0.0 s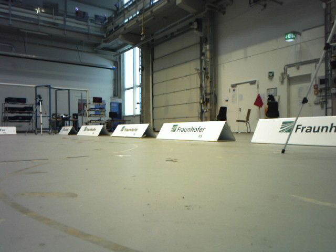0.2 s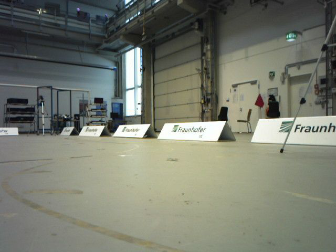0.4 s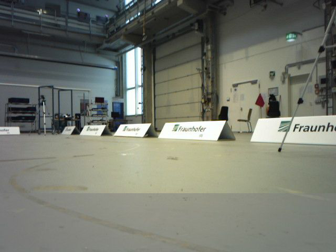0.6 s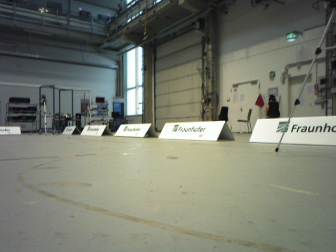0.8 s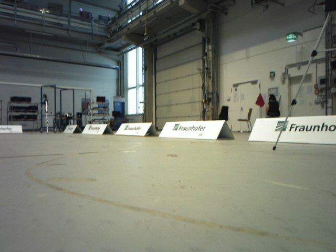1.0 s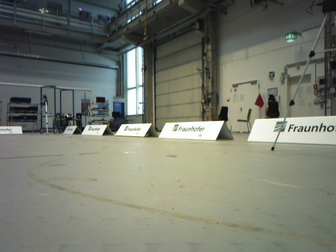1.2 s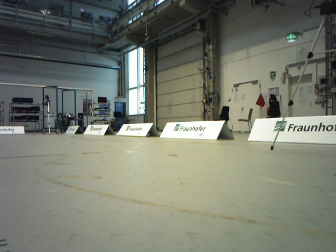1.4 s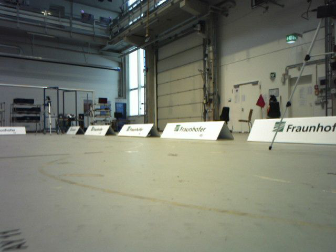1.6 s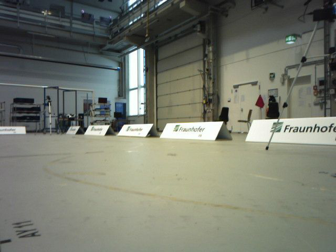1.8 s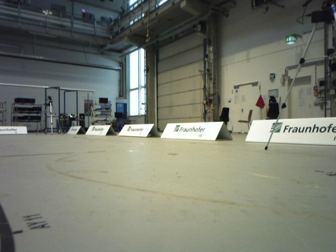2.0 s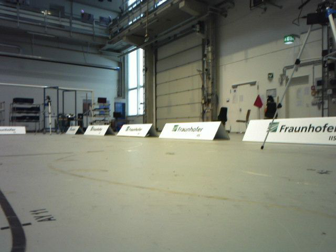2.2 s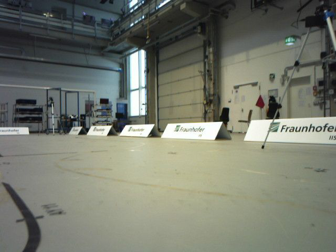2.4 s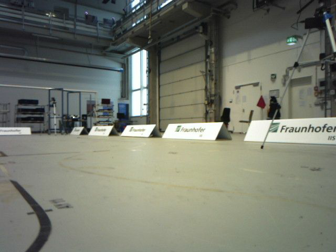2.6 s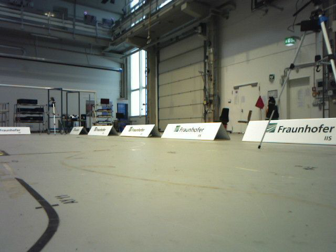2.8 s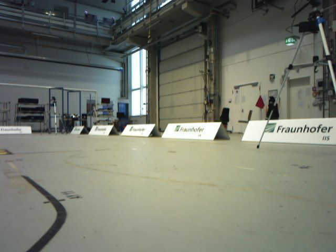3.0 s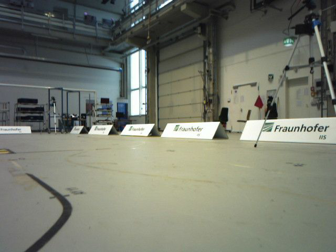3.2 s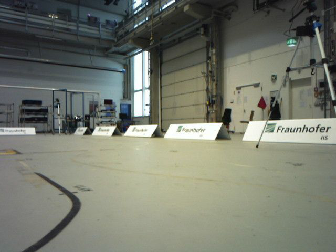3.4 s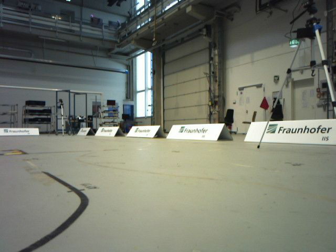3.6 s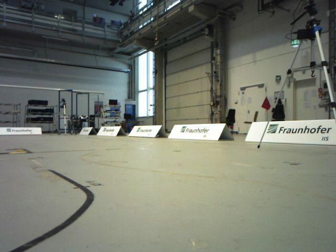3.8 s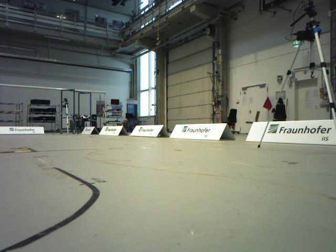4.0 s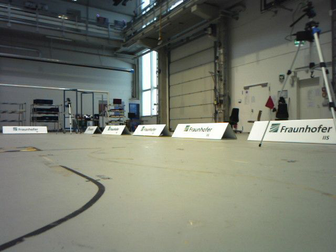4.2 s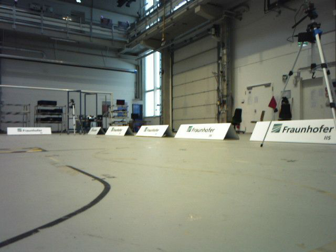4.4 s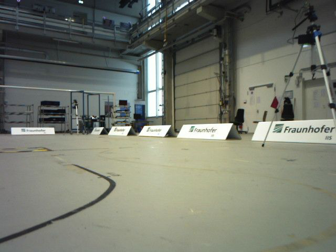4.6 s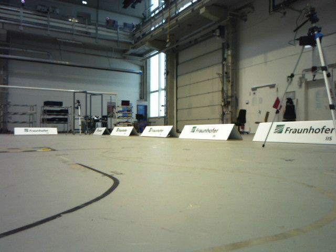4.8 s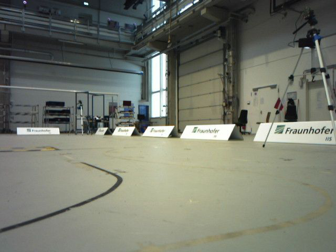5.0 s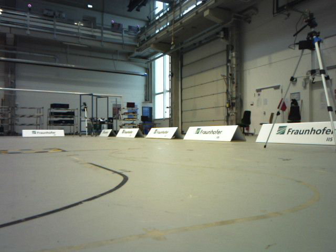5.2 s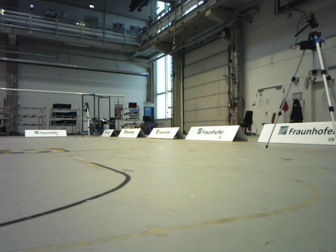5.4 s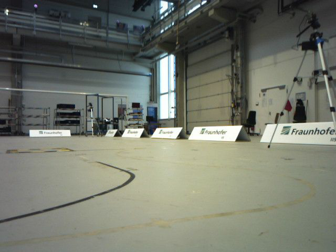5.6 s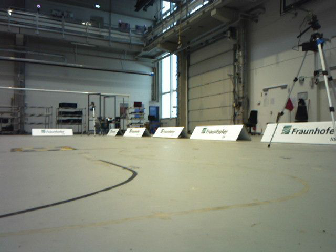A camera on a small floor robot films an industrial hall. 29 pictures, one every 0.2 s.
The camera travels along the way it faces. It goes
backward.
0.0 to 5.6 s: The camera swings to its left by about 10 degrees, and the scene slides to the right. It travels backward, about 1.2 m, so what stands in front gets smaller.
The film runs backward here.
